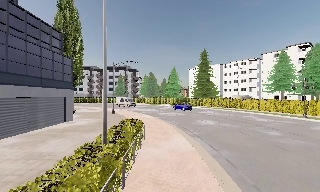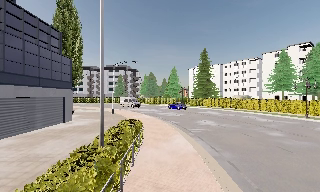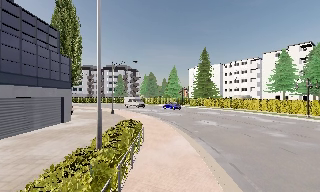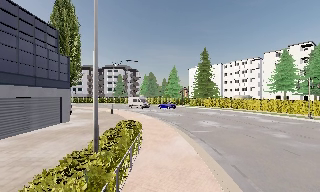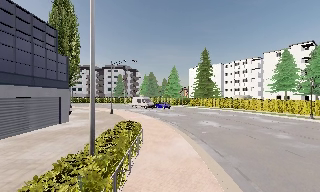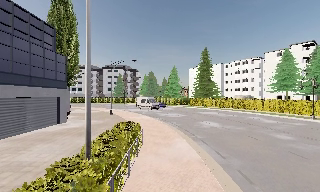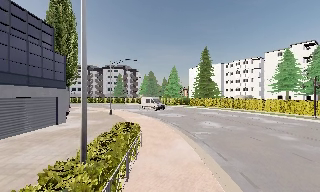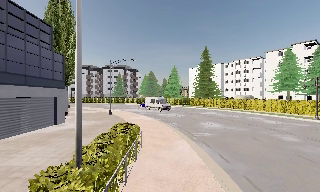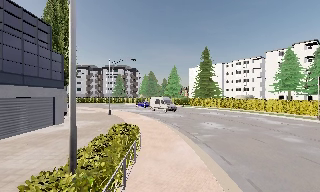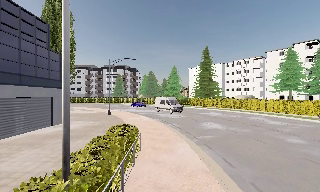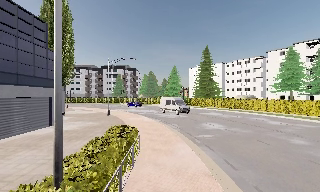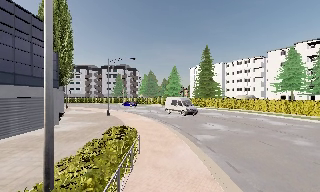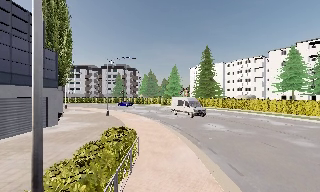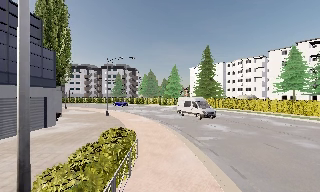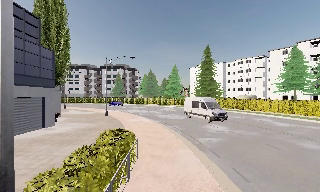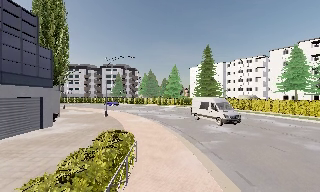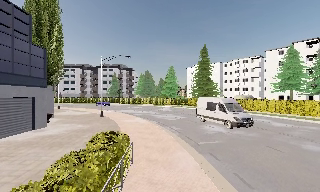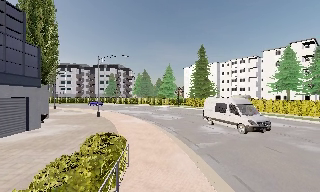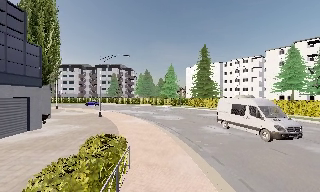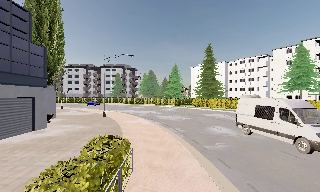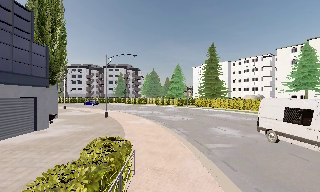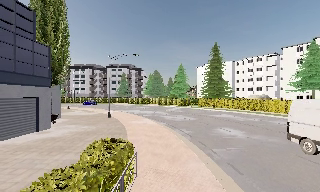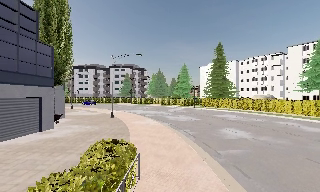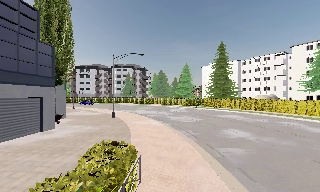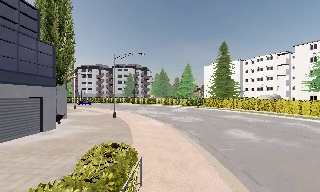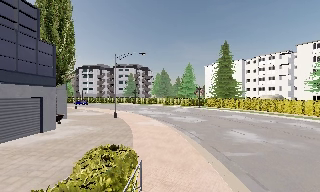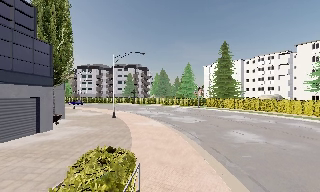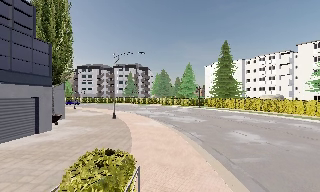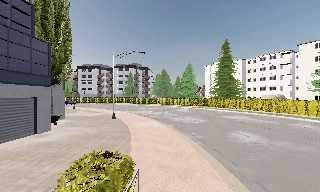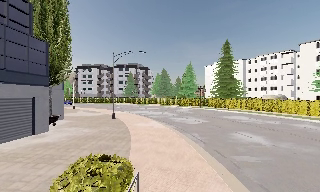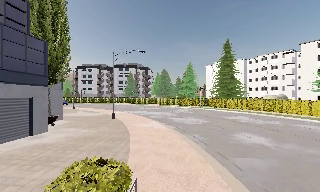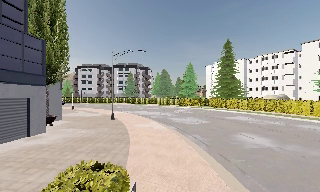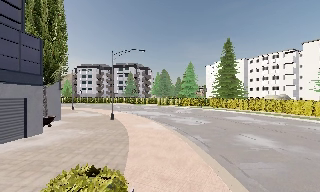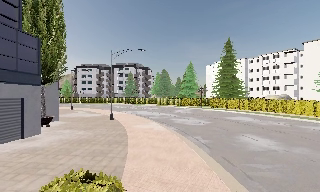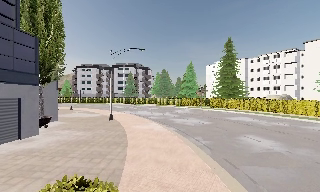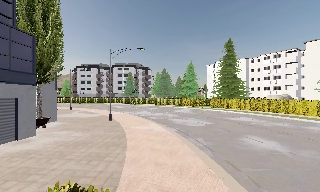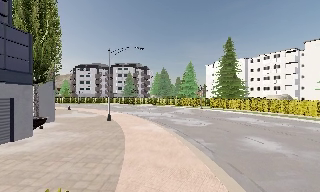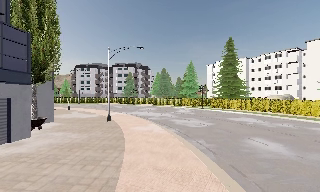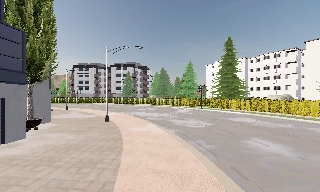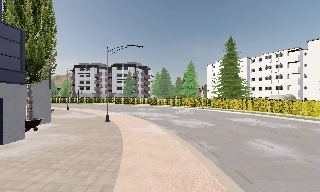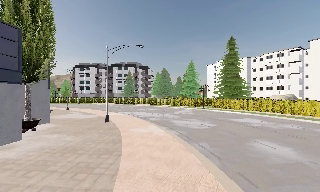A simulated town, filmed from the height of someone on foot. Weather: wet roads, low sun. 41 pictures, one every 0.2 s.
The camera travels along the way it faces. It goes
forward.
0.0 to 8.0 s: The camera travels forward, about 8 m, so what stands in front looms larger.
The film runs forward here.
